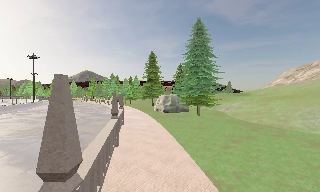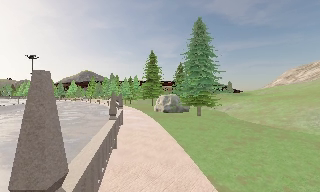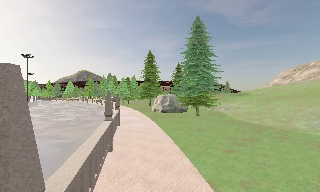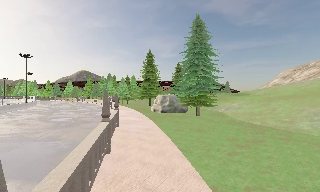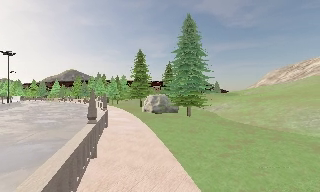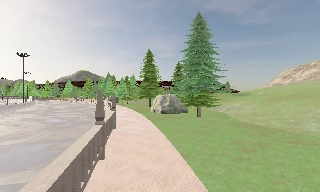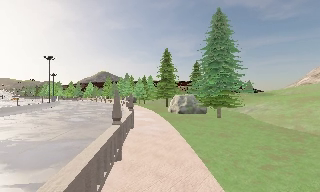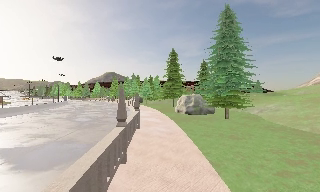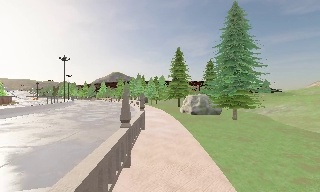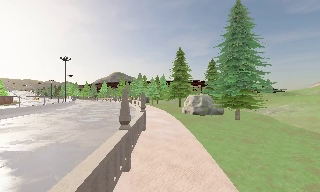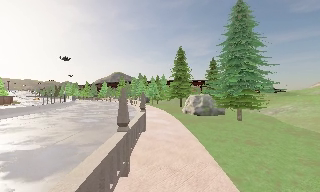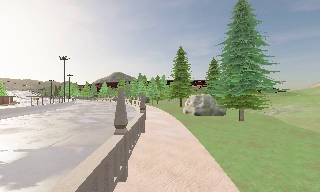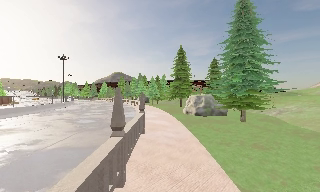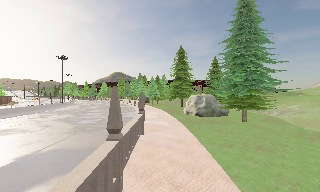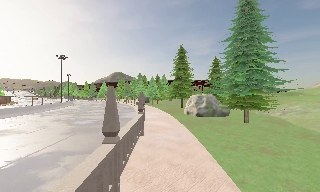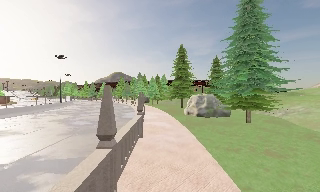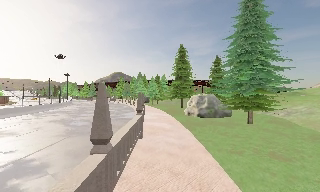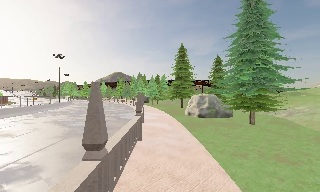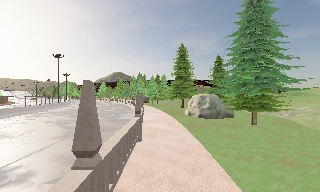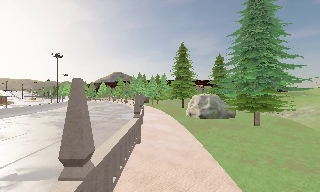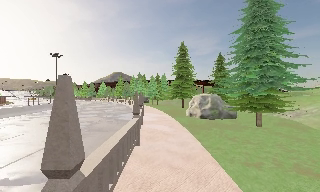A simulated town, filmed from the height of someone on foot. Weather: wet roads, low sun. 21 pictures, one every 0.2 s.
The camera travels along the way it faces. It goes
forward.
0.0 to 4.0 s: The camera pans to its left, which is counterclockwise from overhead, by about 10 degrees. It travels forward, about 6 m, so what stands in front looms larger.
The film runs forward here.
